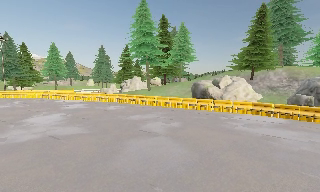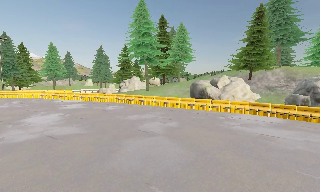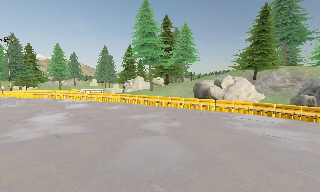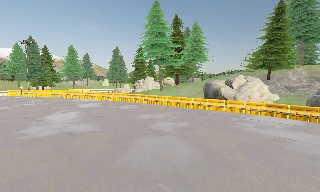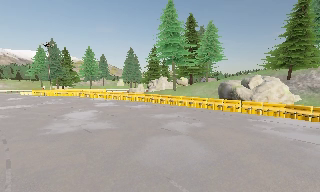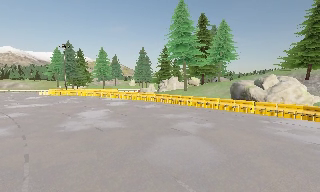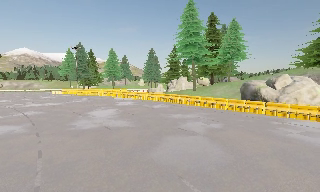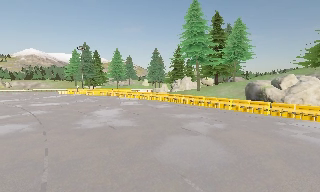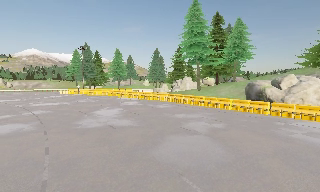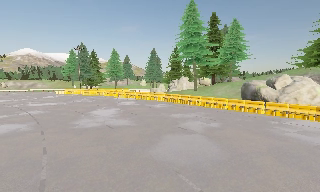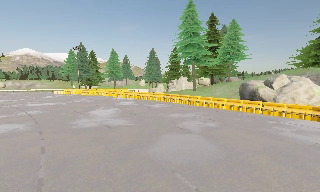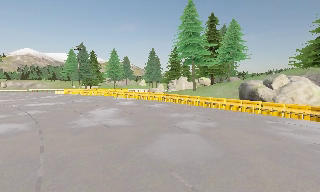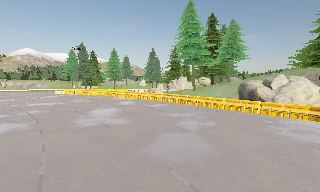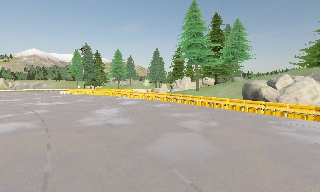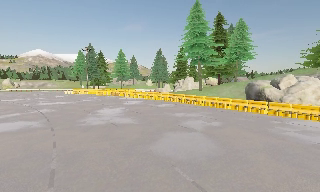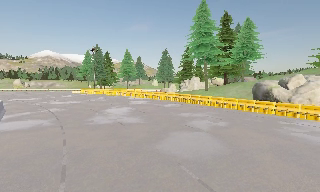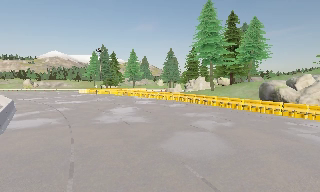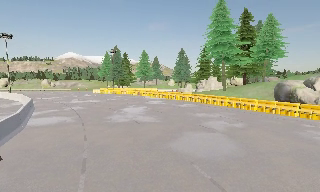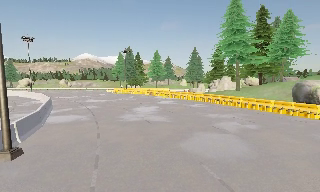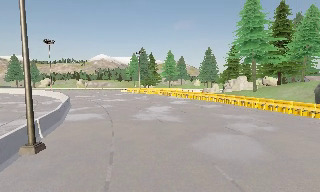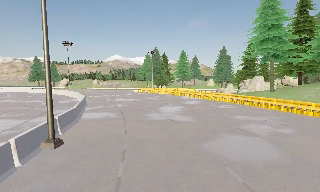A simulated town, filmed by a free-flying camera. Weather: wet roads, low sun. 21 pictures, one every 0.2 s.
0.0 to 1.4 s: The camera pans to its left, which is counterclockwise from overhead, by about 20 degrees. It travels to its right and backward, about 0.5 m.
1.4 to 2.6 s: The camera travels backward, about 0.5 m, so what stands in front gets smaller.
2.6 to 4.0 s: The camera swings to its left by about 25 degrees, and the scene slides to the right. It travels backward, about 1 m, so what stands in front gets smaller.
The film runs backward here.
